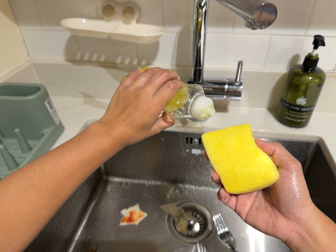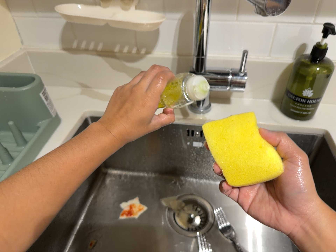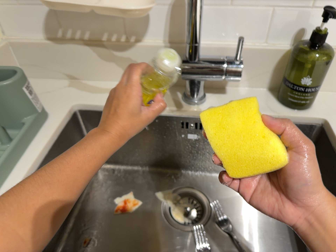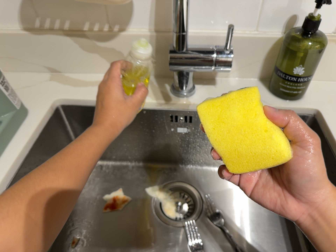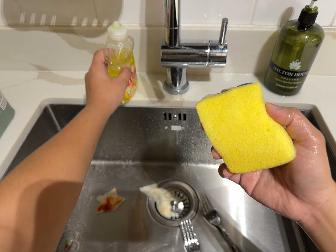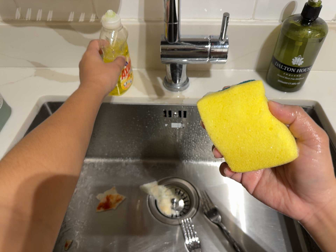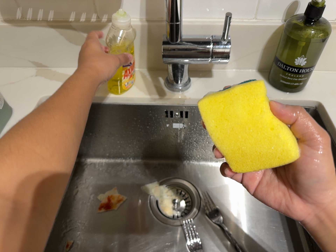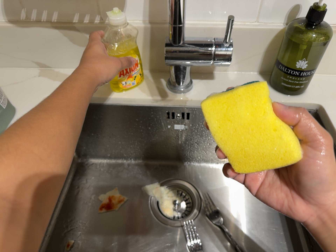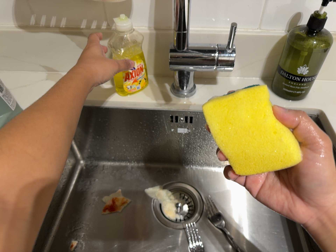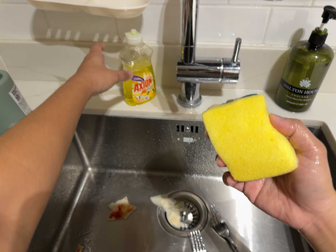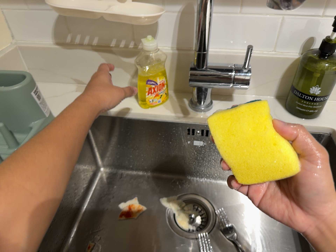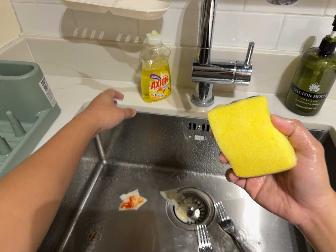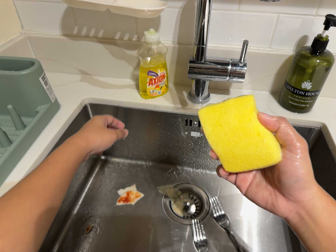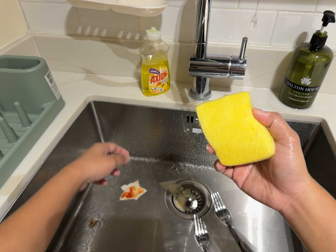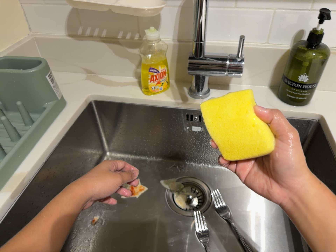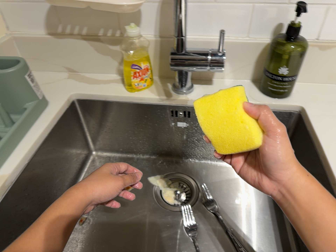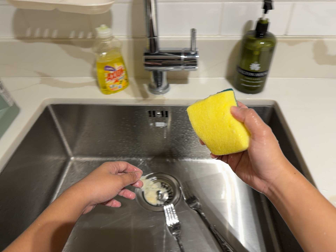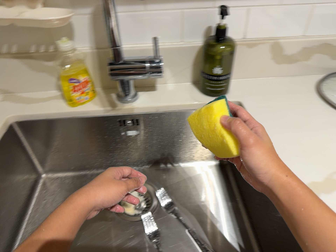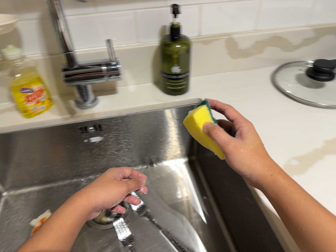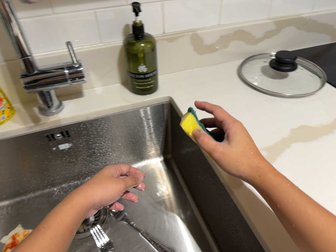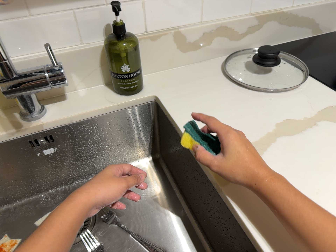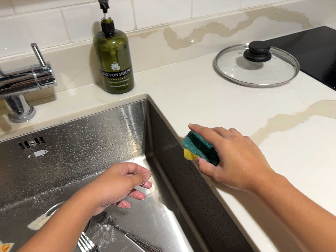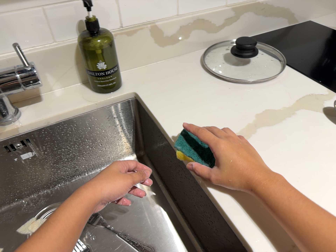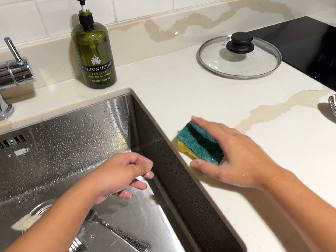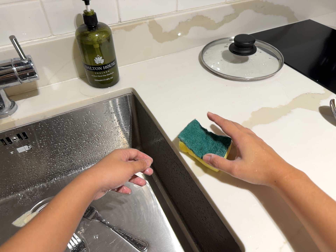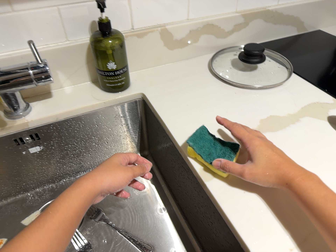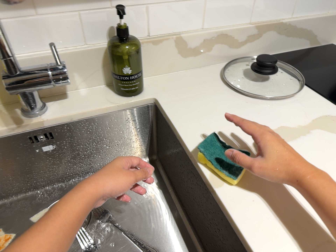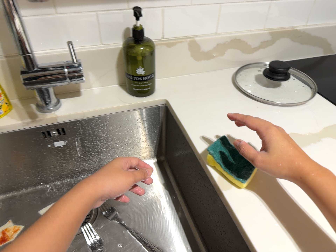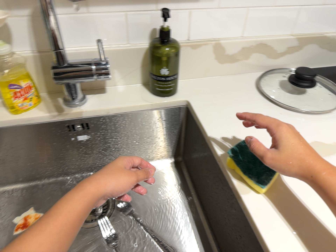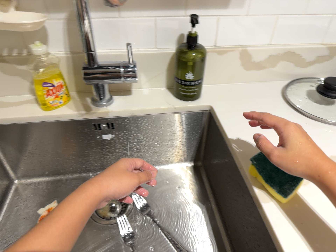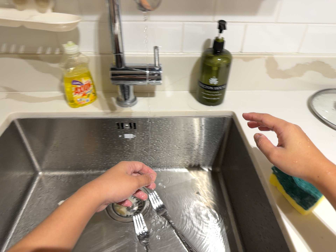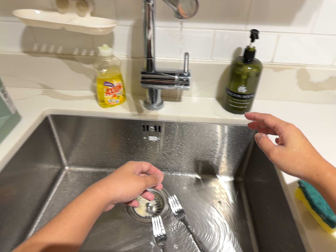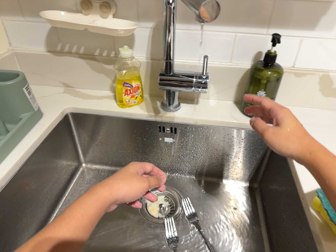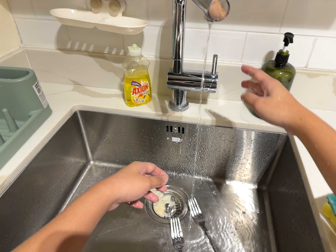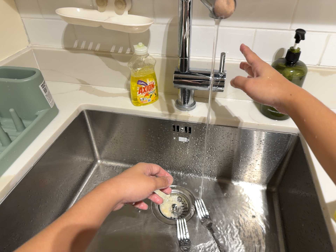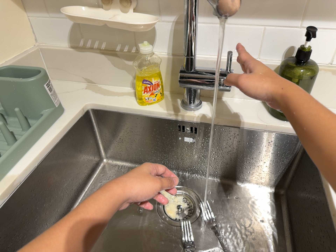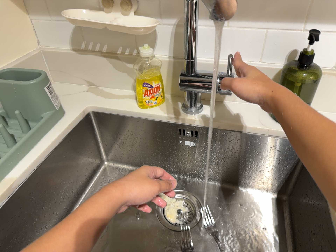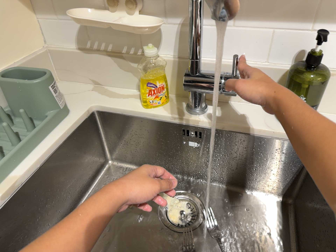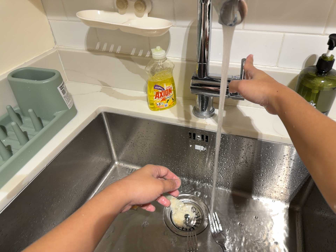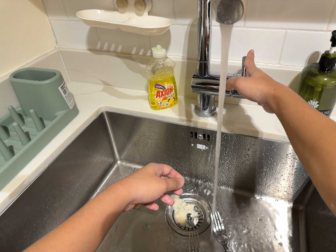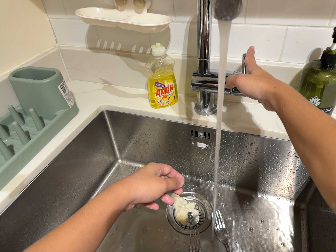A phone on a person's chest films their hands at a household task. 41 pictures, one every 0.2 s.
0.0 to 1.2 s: The camera travels forward, about 10 cm, so what stands in front looms larger. Its aim tips toward the bottom of its view by about 10 degrees, and the scene shifts upward.
1.2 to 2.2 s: The camera travels backward, about 7 cm, so what stands in front gets smaller.
2.2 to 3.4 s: The camera travels to its right, about 7 cm, so close, fixed things drift to the left. It rolls about its line of sight by about 10 degrees, and the scene rotates counterclockwise.
3.4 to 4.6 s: The camera pans to its right by about 20 degrees. It travels to its right, about 6 cm, so close, fixed things drift to the left. It rolls about its line of sight by about 15 degrees, and the scene rotates counterclockwise.
4.6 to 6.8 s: The scene slides to the right, as the camera pans about 30 degrees to its left. It rolls about its line of sight by about 25 degrees, and the scene rotates clockwise.
6.8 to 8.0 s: The camera shifts only a little, or ends up much as it began.
The film runs backward here.
